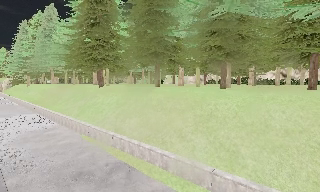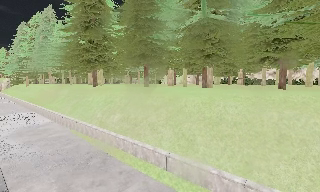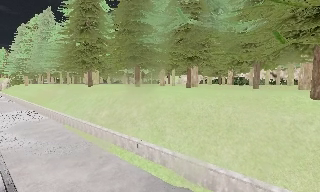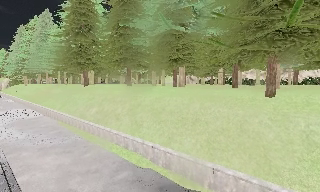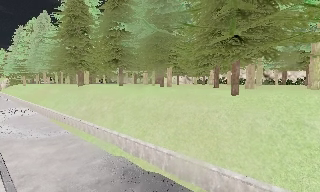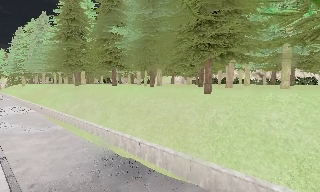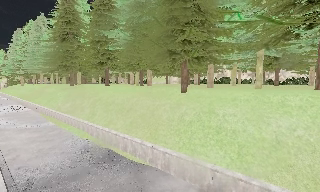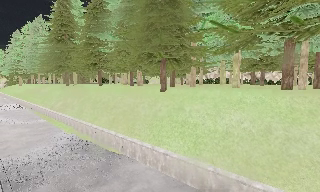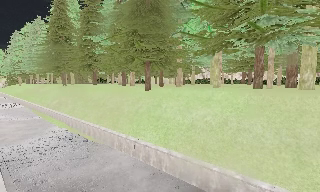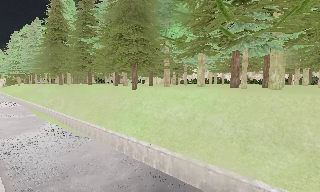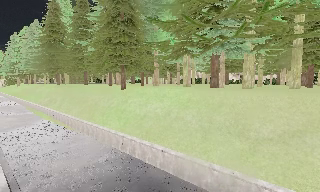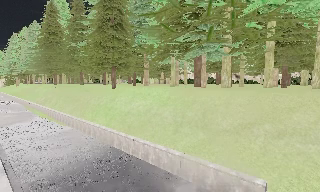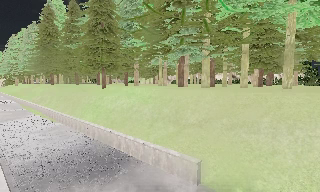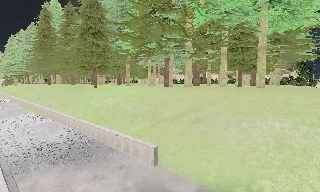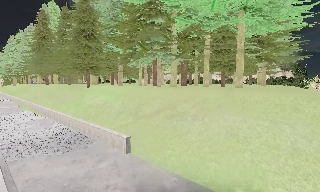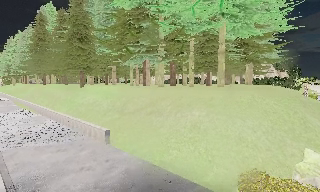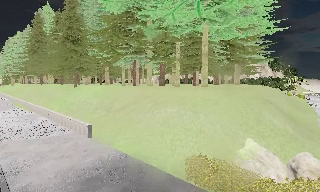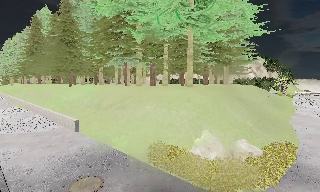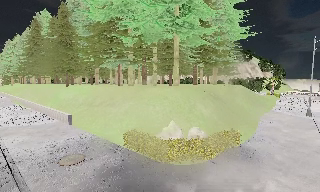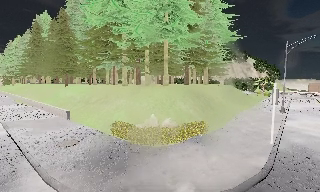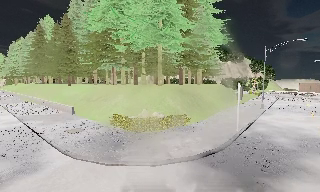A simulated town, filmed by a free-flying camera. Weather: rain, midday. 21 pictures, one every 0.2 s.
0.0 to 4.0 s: The camera travels to its right and backward, about 35 m, so close, fixed things drift to the left.
The film runs backward here.
